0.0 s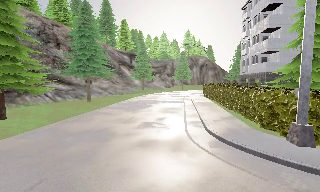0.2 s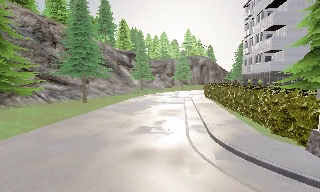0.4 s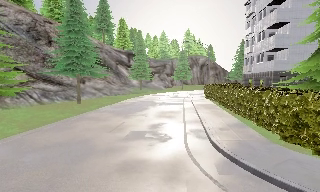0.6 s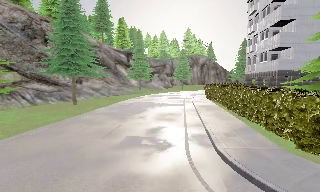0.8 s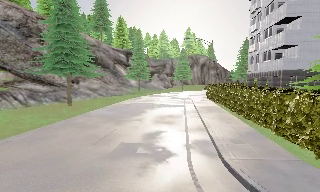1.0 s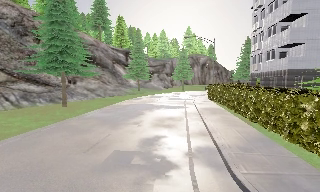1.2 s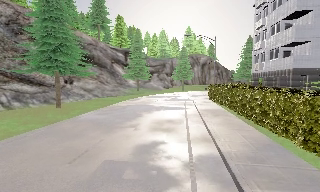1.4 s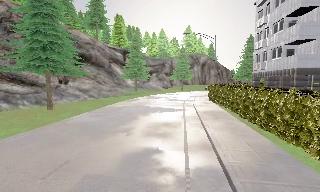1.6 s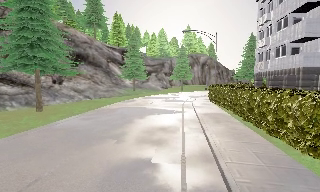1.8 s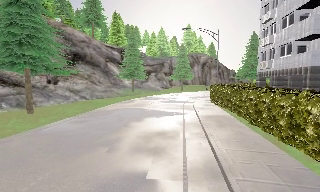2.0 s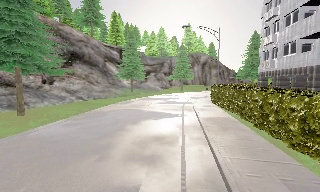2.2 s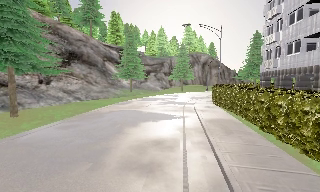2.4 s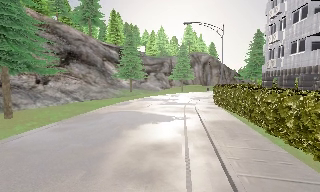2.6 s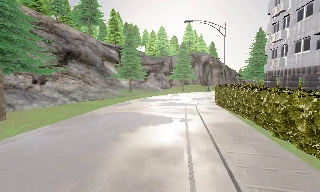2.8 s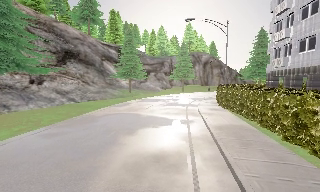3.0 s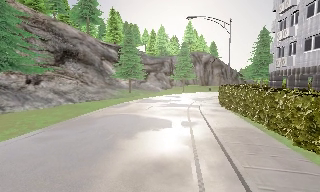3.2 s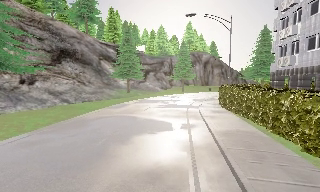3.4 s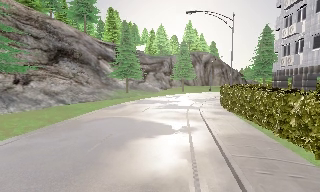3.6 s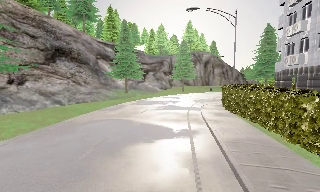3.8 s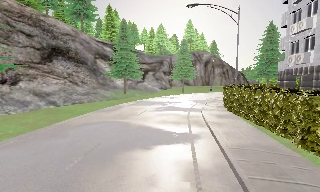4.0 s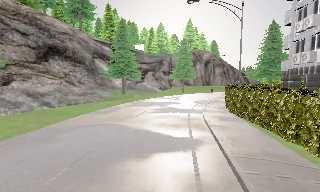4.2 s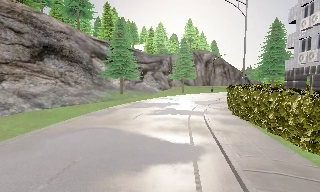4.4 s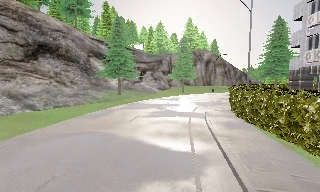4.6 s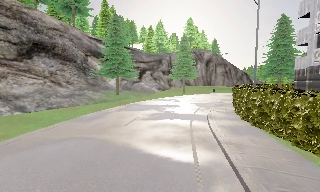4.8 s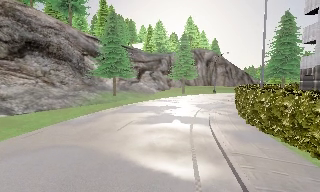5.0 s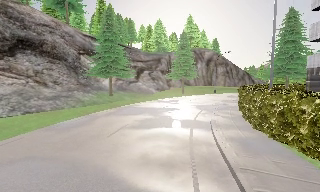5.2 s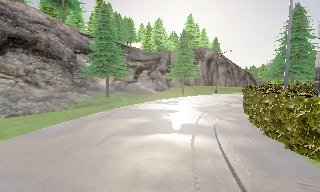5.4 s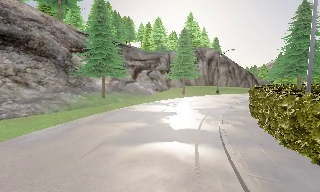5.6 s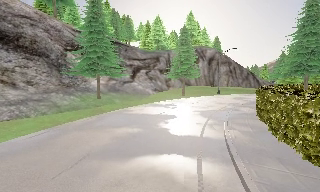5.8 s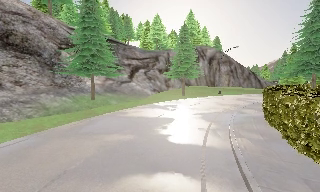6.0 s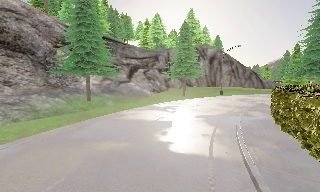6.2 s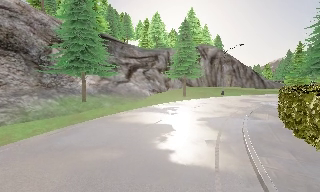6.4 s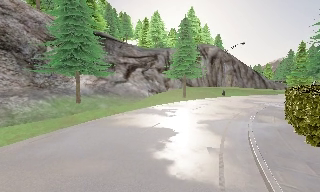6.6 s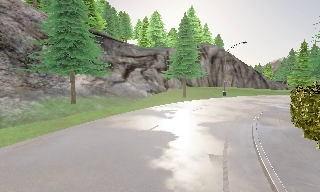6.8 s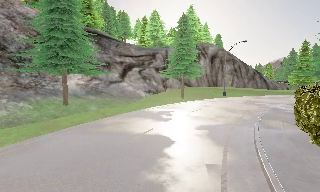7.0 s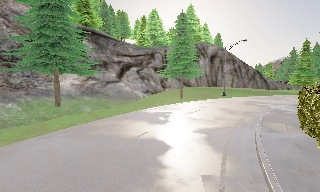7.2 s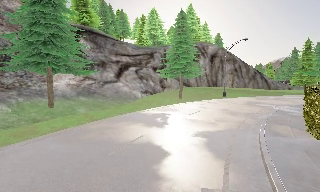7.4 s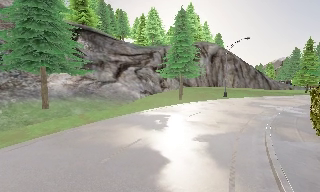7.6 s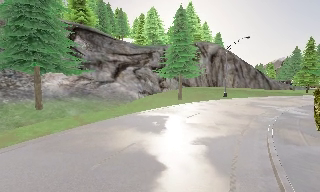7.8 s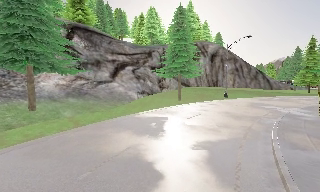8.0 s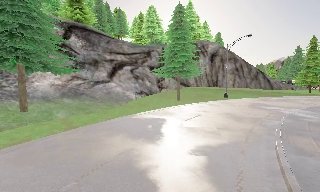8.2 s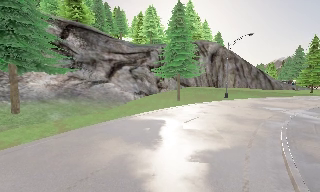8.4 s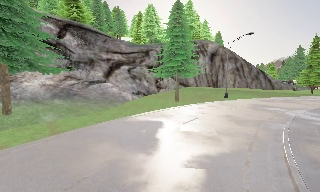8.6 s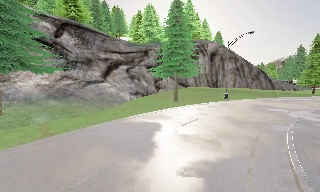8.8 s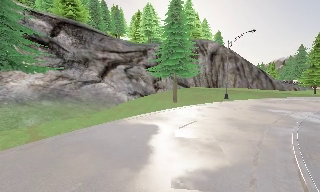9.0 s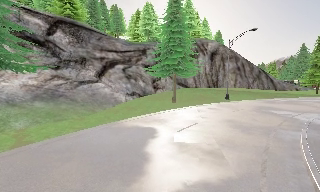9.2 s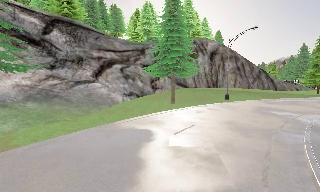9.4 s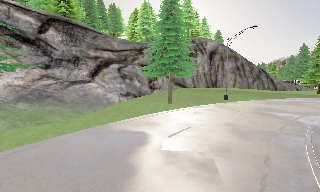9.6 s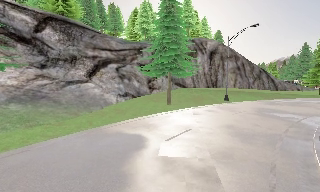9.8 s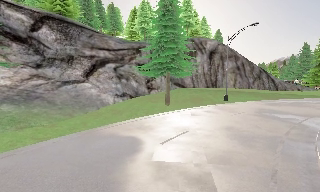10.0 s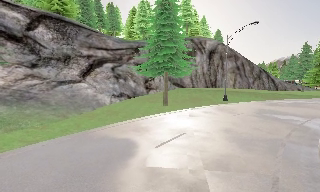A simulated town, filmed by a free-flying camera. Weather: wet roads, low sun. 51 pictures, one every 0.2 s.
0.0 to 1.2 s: The camera travels forward, about 4.5 m, so what stands in front looms larger.
1.2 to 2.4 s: The camera travels forward, about 4 m, so what stands in front looms larger. It loses speed.
2.4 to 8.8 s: The camera travels forward, about 20 m, so what stands in front looms larger.
8.8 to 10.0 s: The camera travels forward and to its right, about 2.5 m, so what stands in front looms larger.
The film runs forward here.
